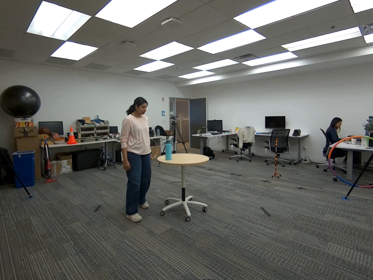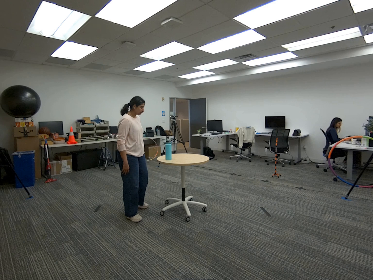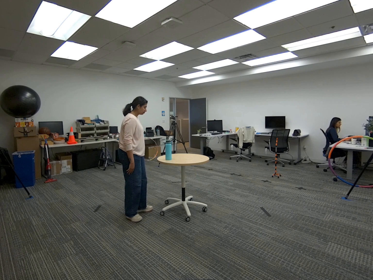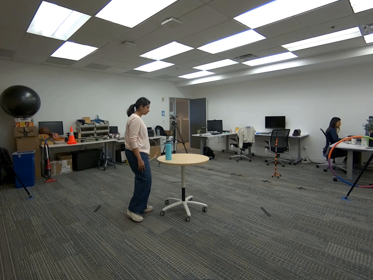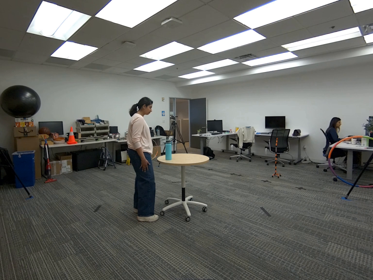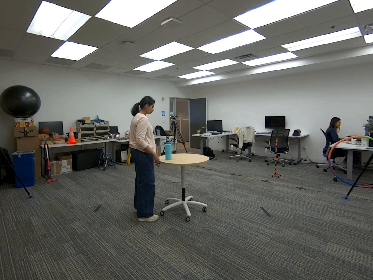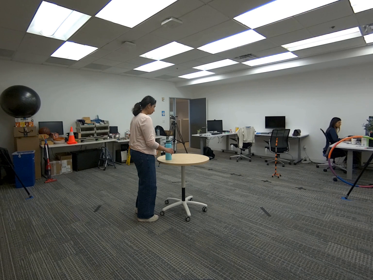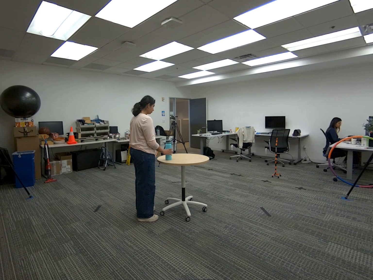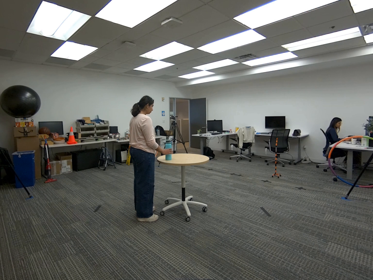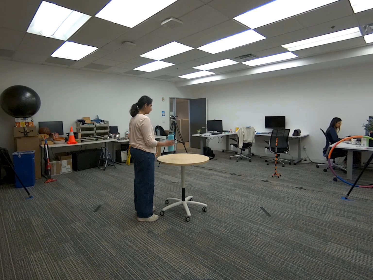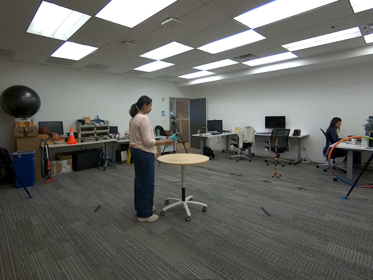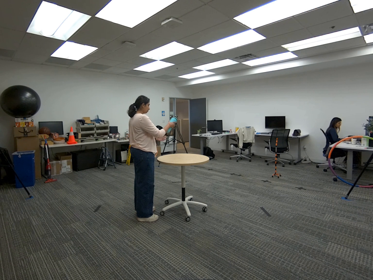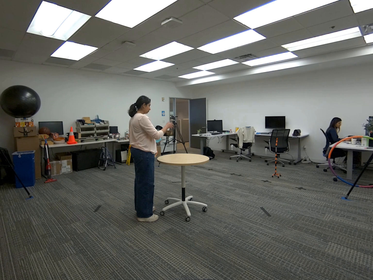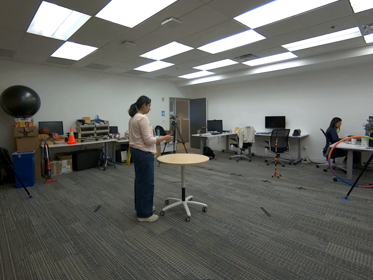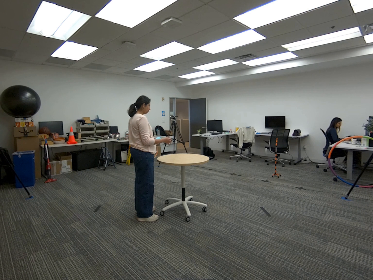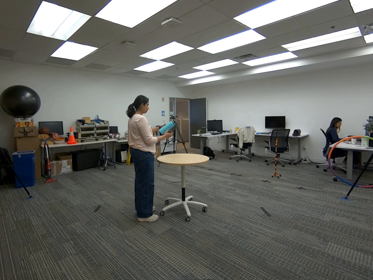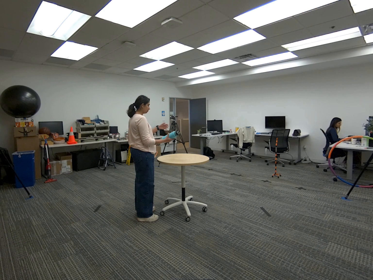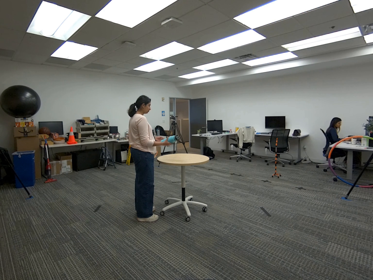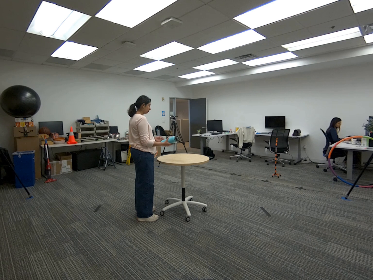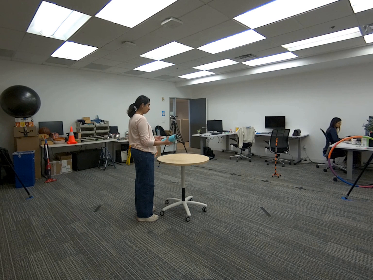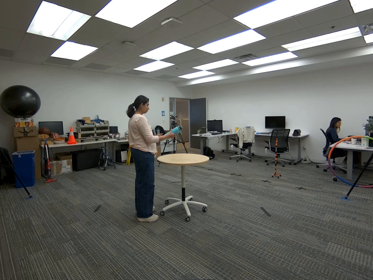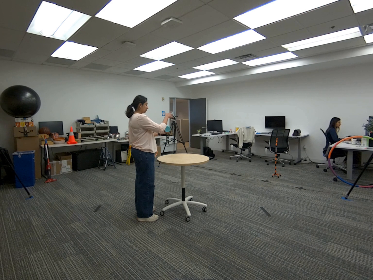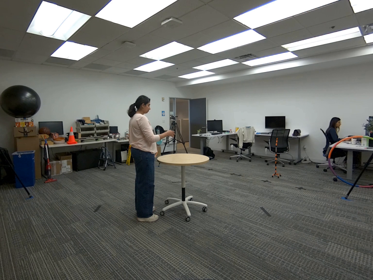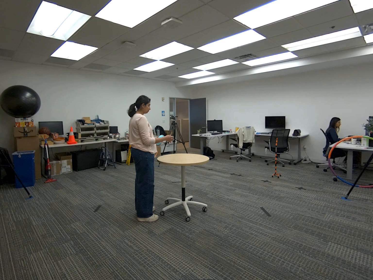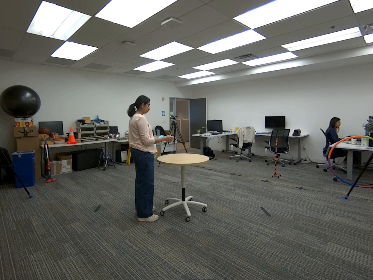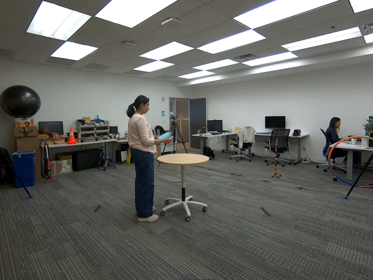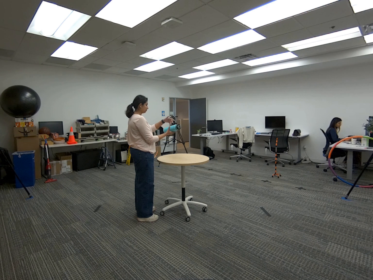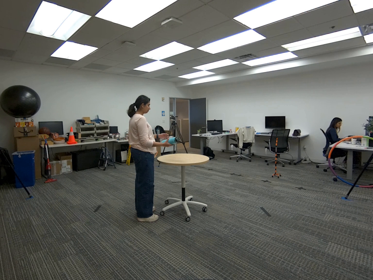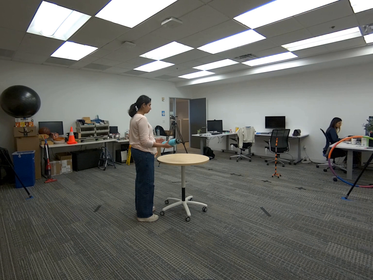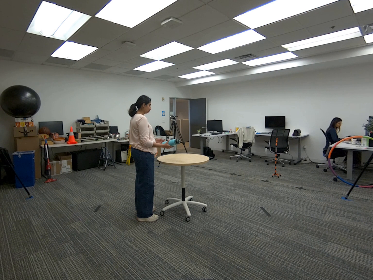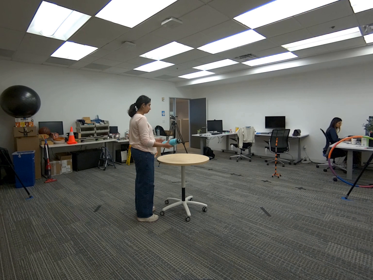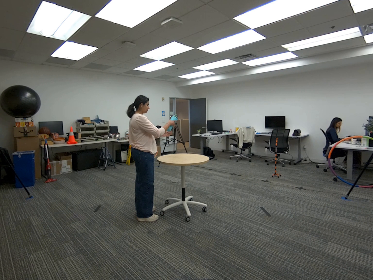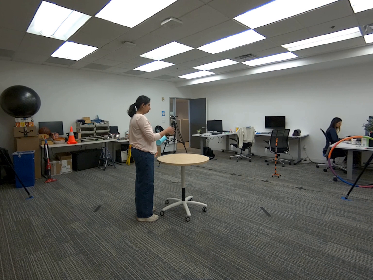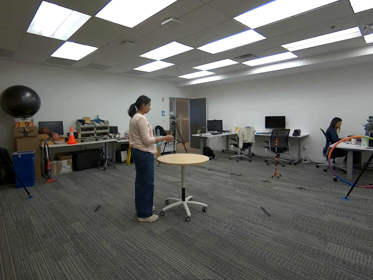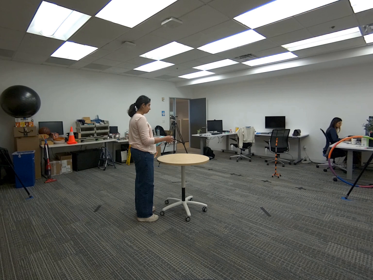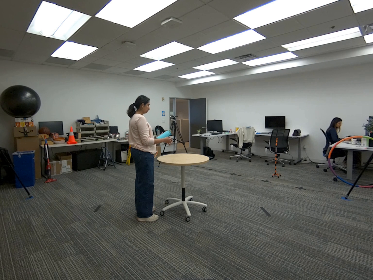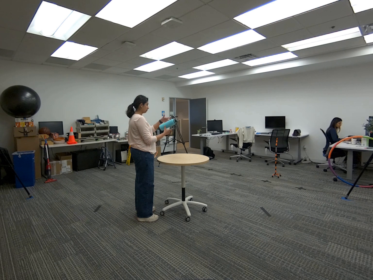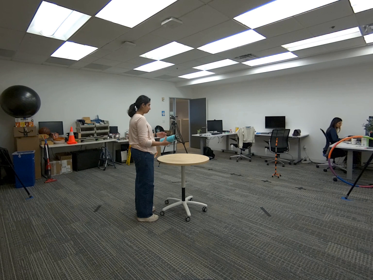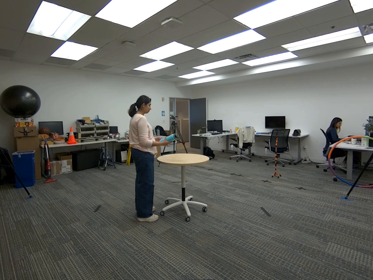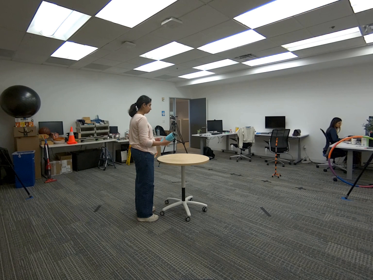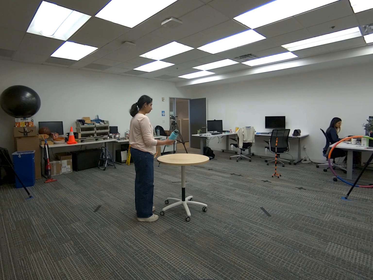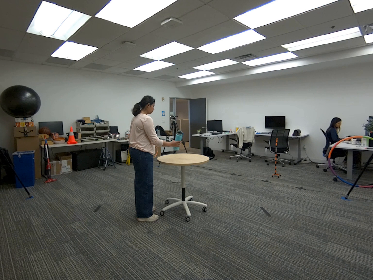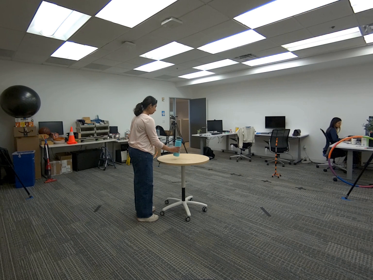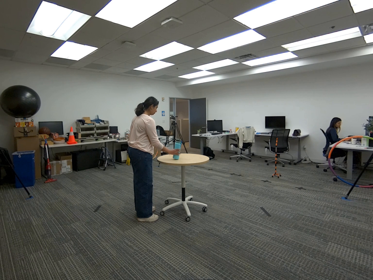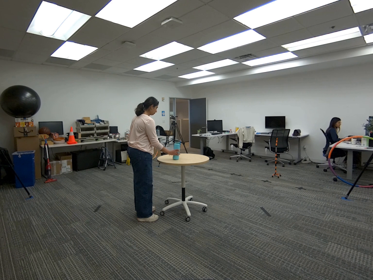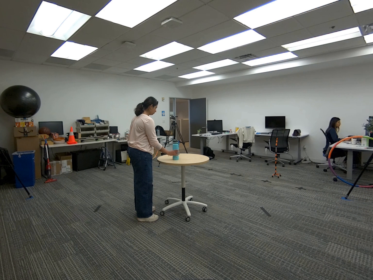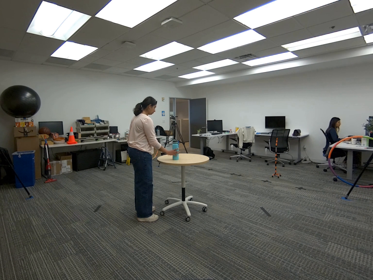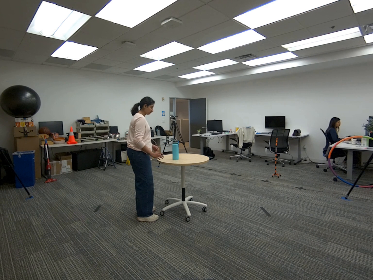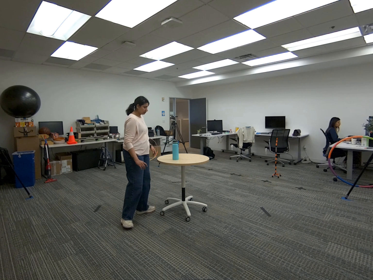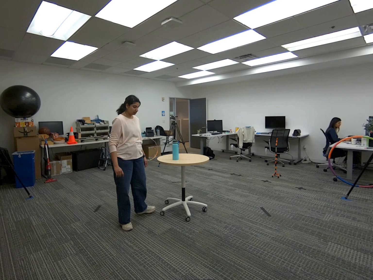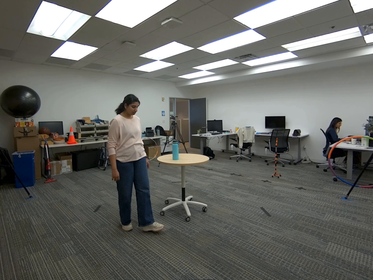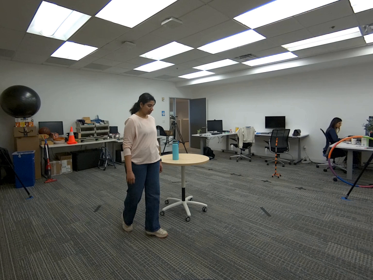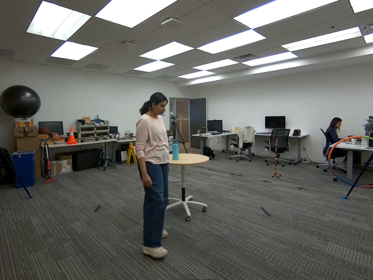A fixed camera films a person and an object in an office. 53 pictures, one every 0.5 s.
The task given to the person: Walk to the cyan water bottle on the round table. Pick it up with your right hand, toss it to your left hand, then pass it back and forth between your hands a few times. When finished, place the bottle back on the table.
